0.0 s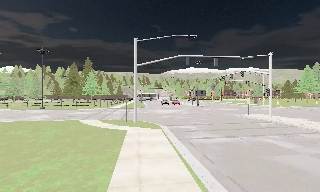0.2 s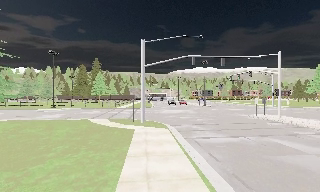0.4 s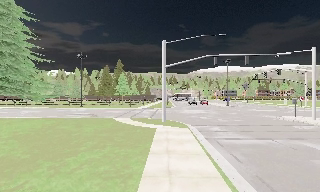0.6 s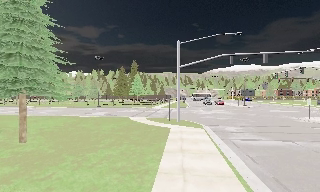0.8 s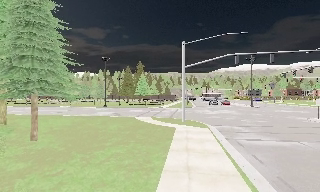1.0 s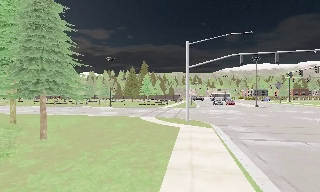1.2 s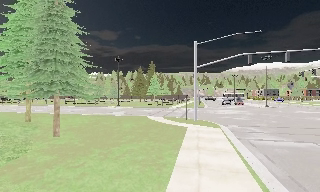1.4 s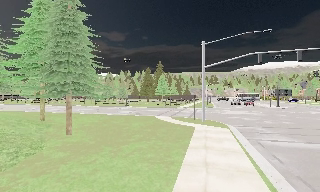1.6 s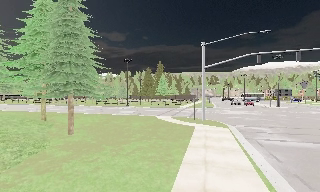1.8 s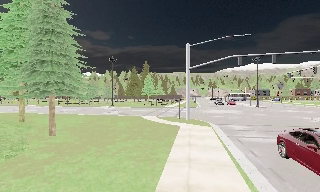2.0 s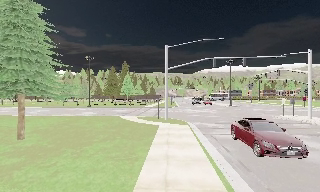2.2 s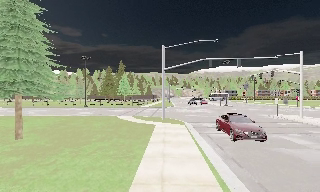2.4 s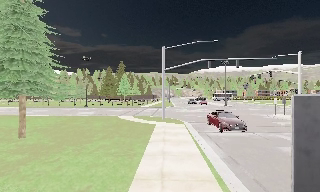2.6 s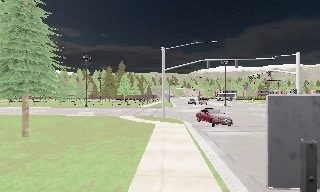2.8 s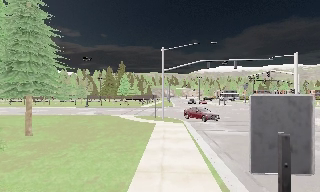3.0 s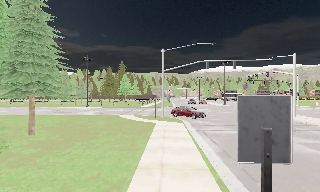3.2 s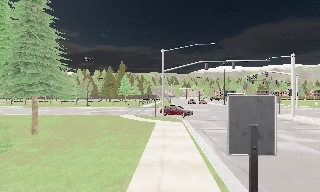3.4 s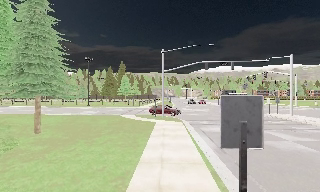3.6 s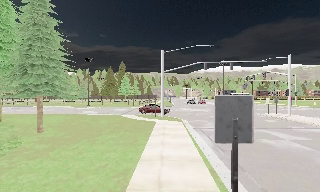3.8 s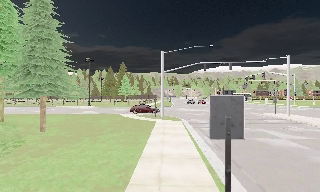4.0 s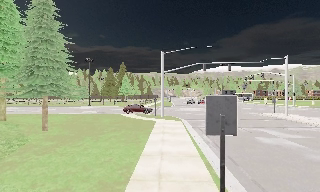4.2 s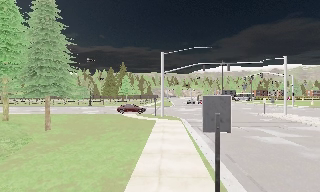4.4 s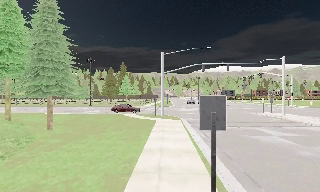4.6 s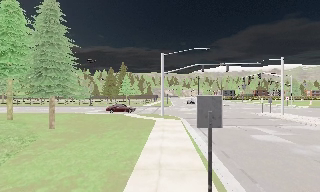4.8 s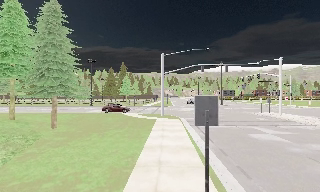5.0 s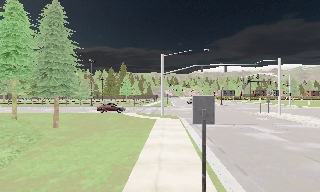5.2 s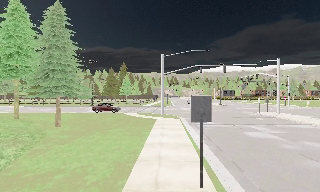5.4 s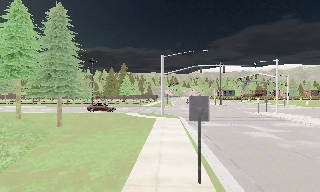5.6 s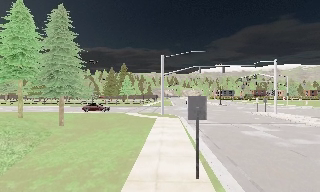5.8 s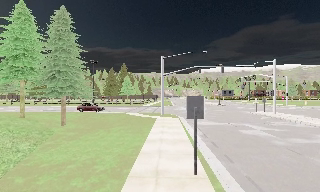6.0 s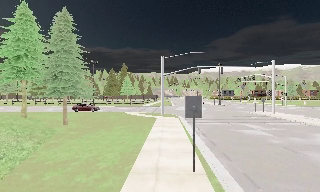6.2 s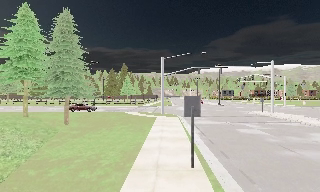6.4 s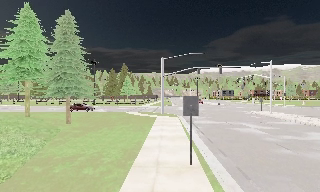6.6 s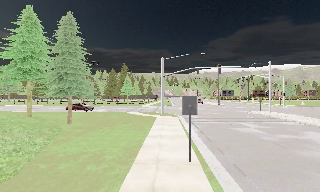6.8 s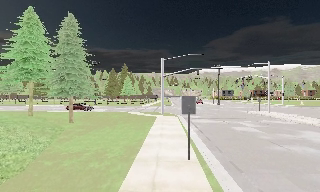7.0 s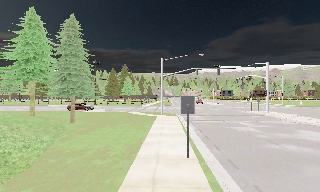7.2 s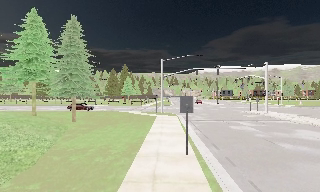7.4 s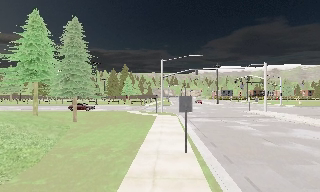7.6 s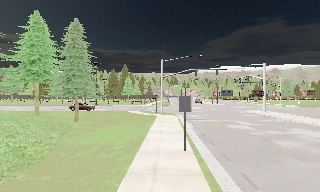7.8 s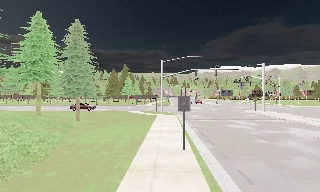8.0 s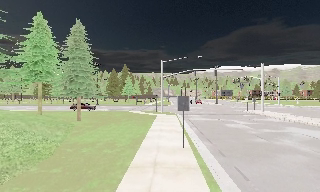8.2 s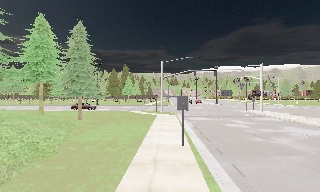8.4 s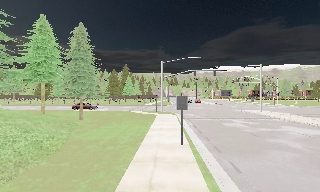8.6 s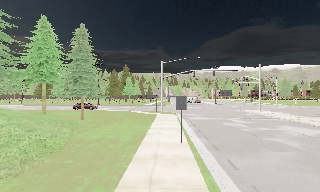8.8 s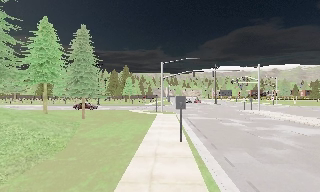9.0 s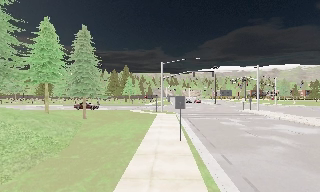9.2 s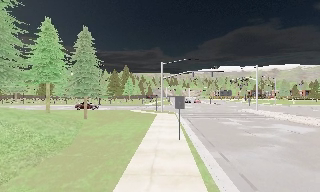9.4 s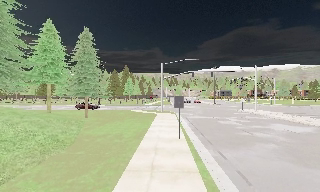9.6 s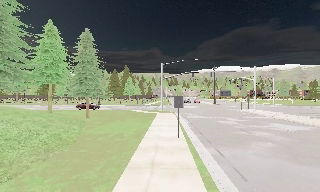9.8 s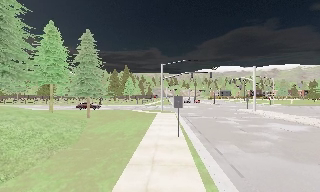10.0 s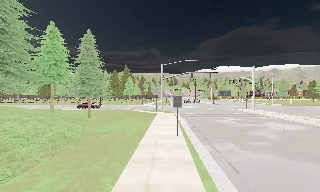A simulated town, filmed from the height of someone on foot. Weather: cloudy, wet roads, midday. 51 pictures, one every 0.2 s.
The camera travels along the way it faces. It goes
backward.
0.0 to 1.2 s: The scene slides to the right, as the camera pans about 20 degrees to its left. It travels backward, about 1 m, so what stands in front gets smaller.
1.2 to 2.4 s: The scene slides to the left, as the camera pans about 10 degrees to its right. It travels backward, about 1 m, so what stands in front gets smaller.
2.4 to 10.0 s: The camera travels backward, about 9 m, so what stands in front gets smaller.
The film runs backward here.
